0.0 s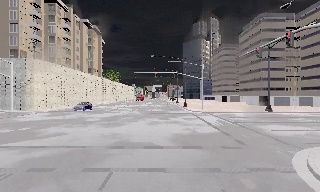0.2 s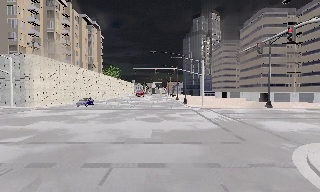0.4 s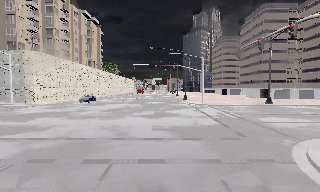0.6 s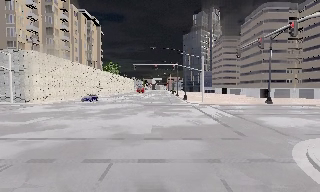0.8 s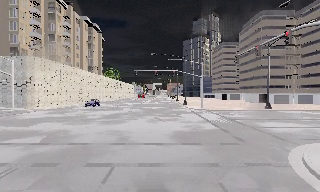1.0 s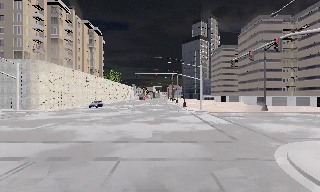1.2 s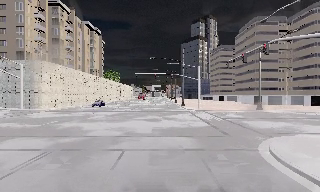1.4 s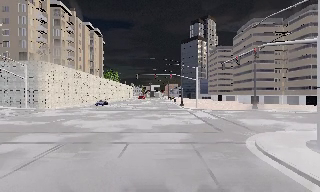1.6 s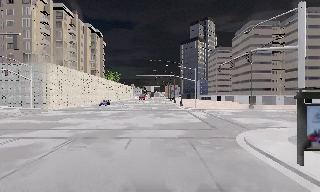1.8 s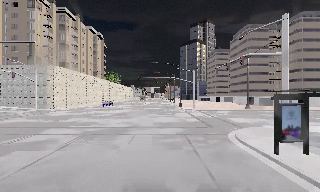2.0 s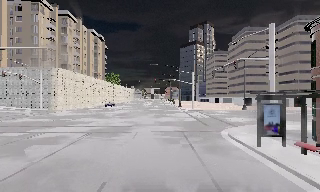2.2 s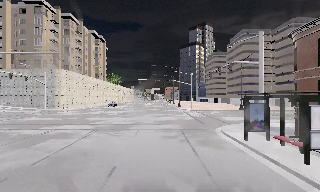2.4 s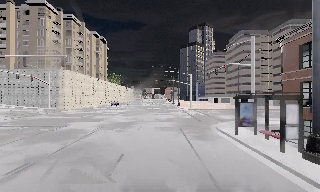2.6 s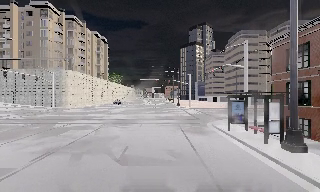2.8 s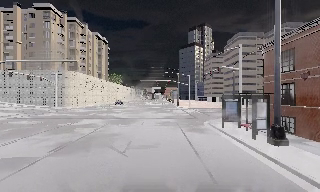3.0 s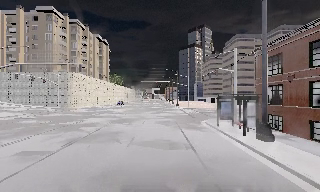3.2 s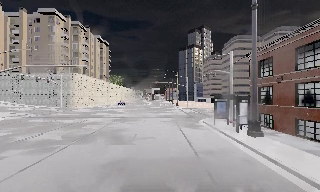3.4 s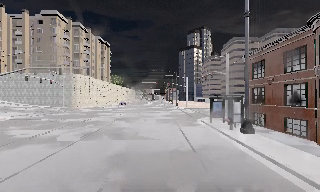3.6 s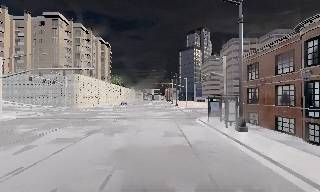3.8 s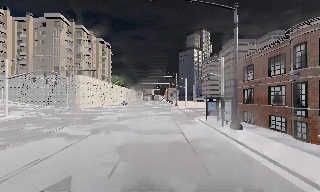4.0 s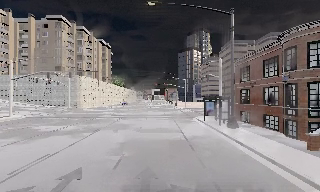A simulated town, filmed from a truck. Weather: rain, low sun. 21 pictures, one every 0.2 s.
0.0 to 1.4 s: The camera travels backward, about 3 m, so what stands in front gets smaller. It gains speed.
1.4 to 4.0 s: The camera travels backward, about 13 m, so what stands in front gets smaller.
The film runs backward here.
